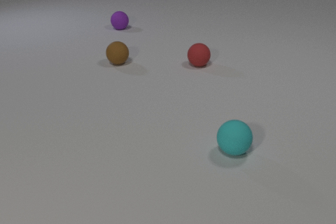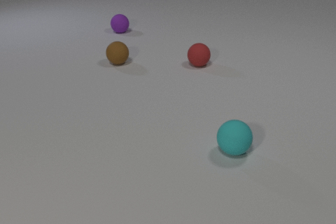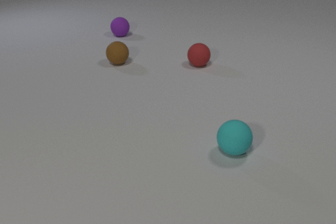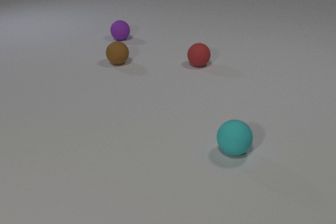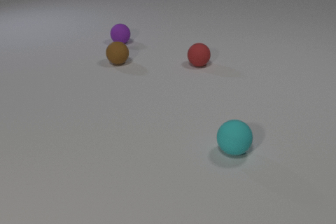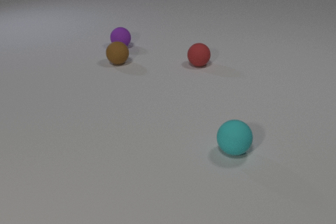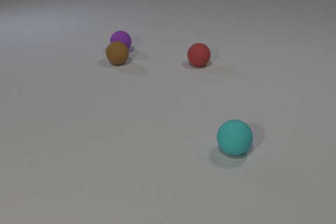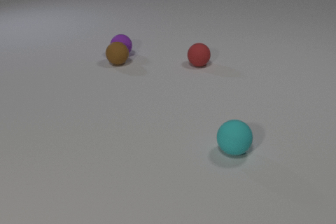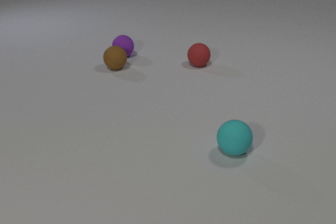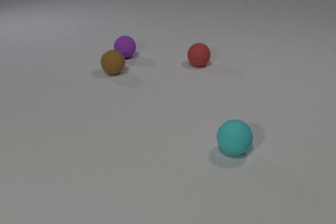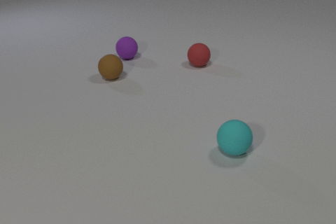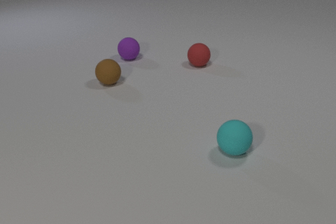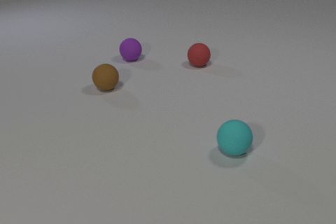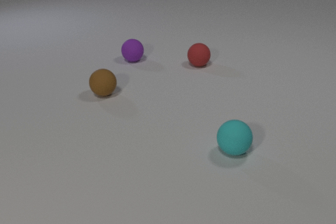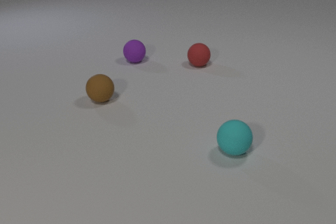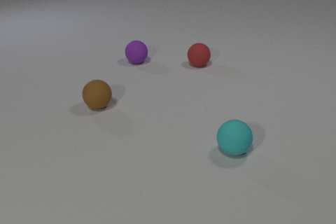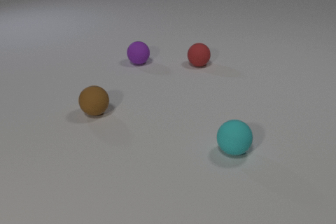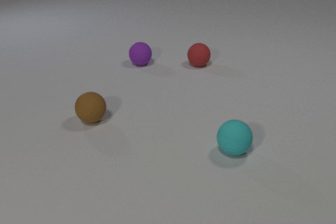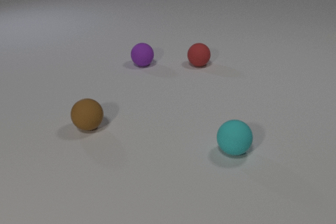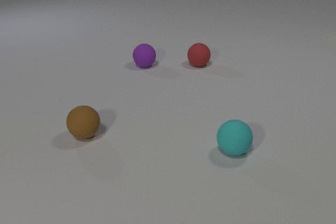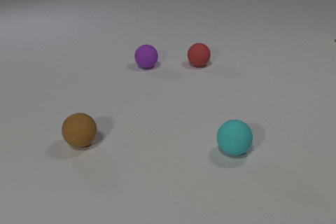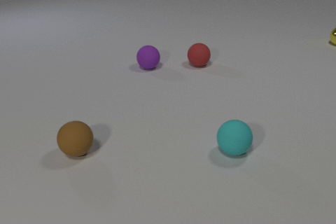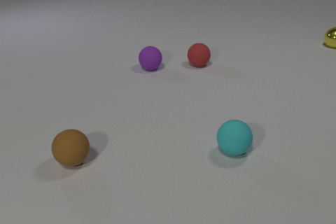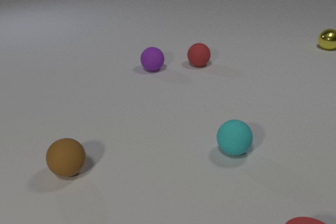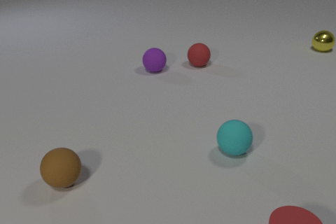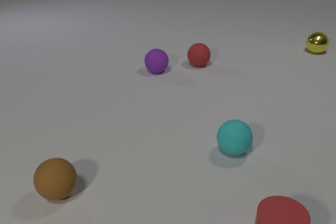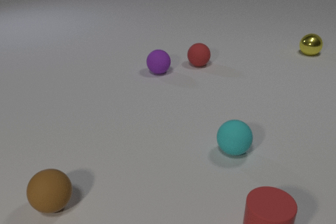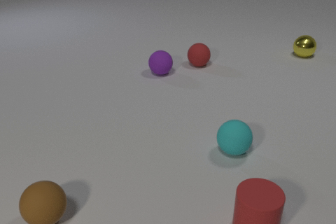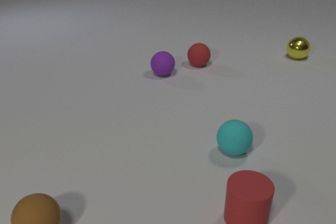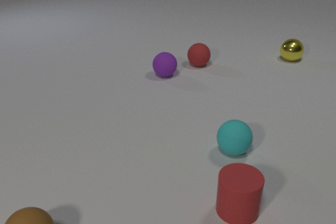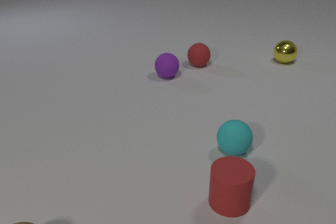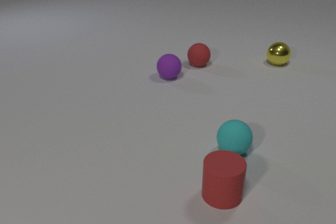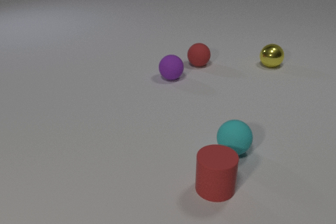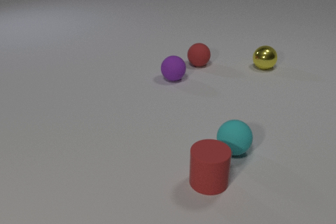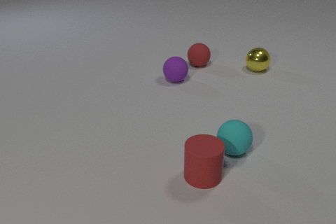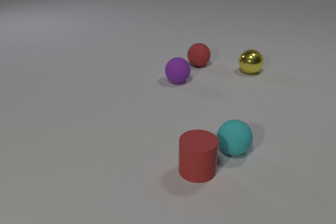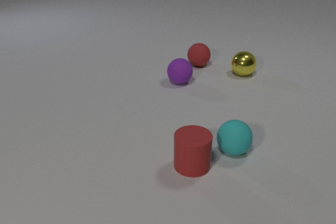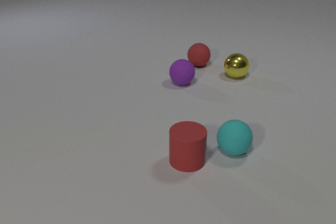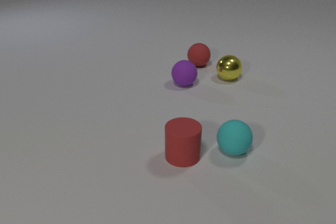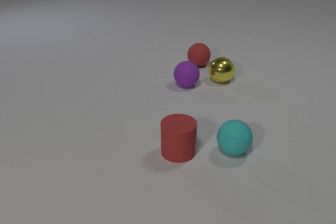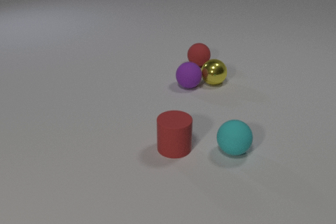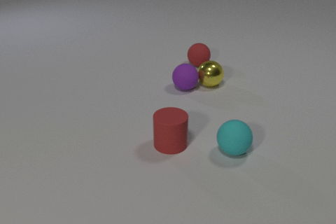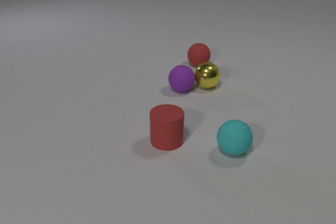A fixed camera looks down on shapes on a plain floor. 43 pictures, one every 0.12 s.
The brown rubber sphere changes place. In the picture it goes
toward the camera.
The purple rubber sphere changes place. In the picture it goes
toward the camera.
0.00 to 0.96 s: The purple rubber sphere rolls toward the camera. The brown rubber sphere rolls toward the camera. The purple rubber sphere and the brown rubber sphere collide.
0.96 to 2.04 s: The purple rubber sphere rolls toward the camera and to the right. The brown rubber sphere rolls toward the camera.
2.04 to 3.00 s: The purple rubber sphere rolls toward the camera and to the right. The brown rubber sphere rolls toward the camera. The yellow metal sphere comes in at the right edge, rolls toward the camera and to the left. The red rubber cylinder comes in at the bottom edge, slides to the left and away from the camera.
3.00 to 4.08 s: The purple rubber sphere rolls toward the camera and to the right. The brown rubber sphere rolls toward the camera and to the left, leaves at the bottom edge. The yellow metal sphere rolls toward the camera and to the left. The red rubber cylinder slides away from the camera and to the left.
4.08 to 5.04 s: The purple rubber sphere rolls toward the camera. The yellow metal sphere rolls to the left and toward the camera. The red rubber cylinder slides away from the camera and to the left. The purple rubber sphere and the yellow metal sphere collide.
Are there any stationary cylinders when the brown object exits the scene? no.
What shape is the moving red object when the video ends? cylinder.
What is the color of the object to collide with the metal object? purple.
